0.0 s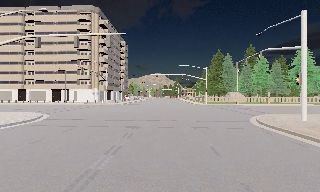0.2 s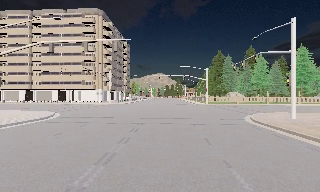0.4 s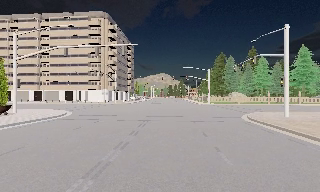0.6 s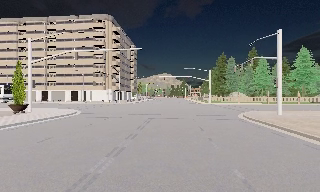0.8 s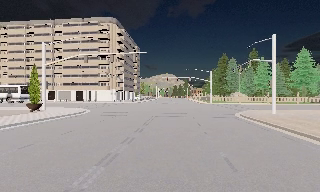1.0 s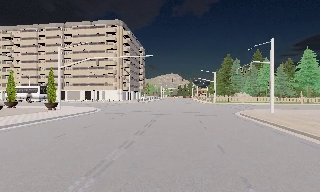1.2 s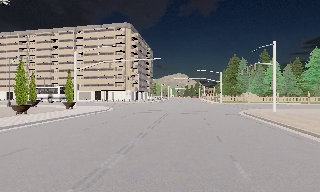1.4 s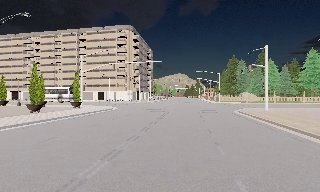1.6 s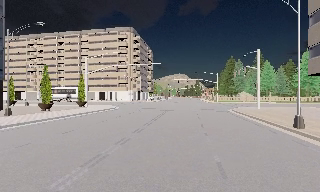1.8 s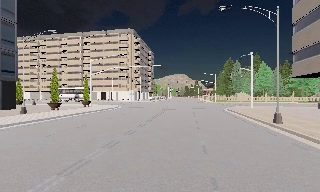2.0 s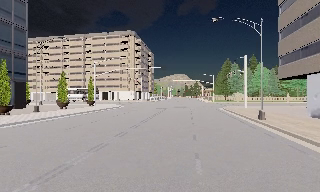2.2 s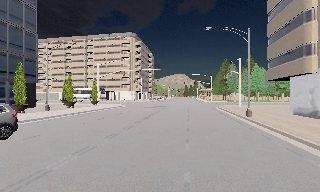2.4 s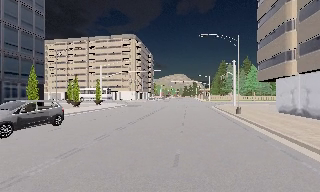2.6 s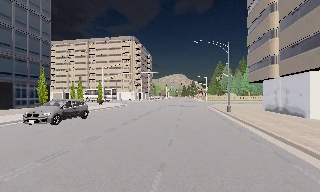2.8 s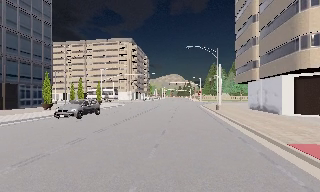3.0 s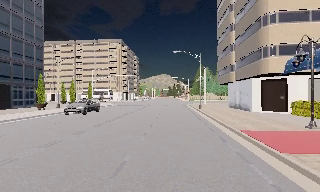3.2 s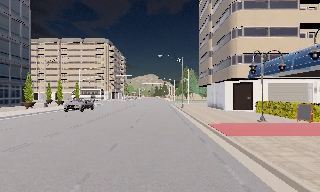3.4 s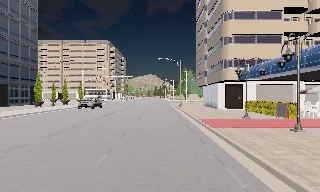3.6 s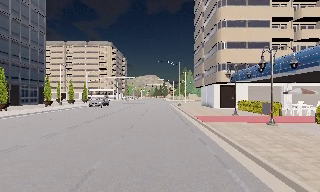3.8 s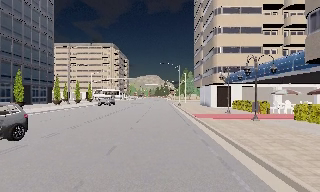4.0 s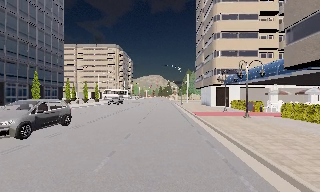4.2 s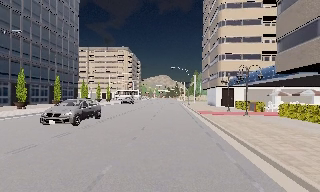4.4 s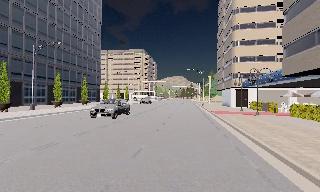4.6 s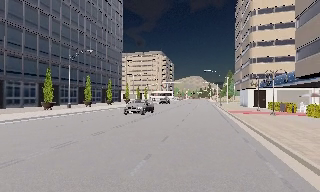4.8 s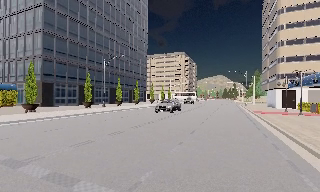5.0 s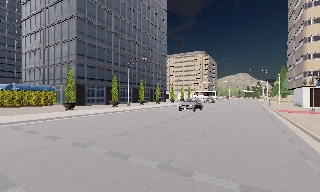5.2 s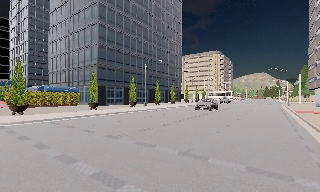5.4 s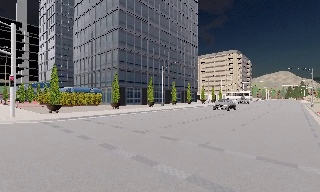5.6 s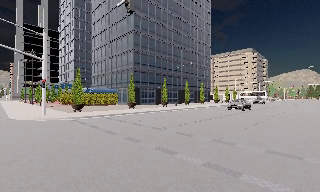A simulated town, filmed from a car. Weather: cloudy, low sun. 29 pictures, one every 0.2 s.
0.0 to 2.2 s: The camera travels backward, about 16 m, so what stands in front gets smaller.
2.2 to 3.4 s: The camera swings to its right by about 10 degrees, and the scene slides to the left. It travels backward, about 11 m, so what stands in front gets smaller.
3.4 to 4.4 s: The camera travels backward, about 9 m, so what stands in front gets smaller.
4.4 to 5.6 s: The camera swings to its left by about 35 degrees, and the scene slides to the right. It travels backward, about 8 m. It loses speed.
The film runs backward here.
